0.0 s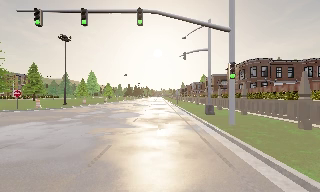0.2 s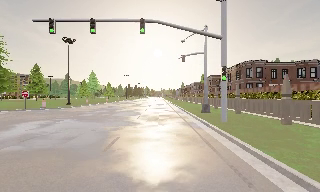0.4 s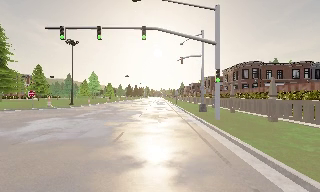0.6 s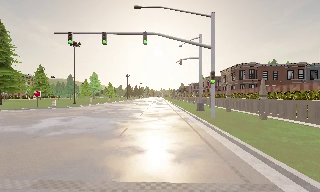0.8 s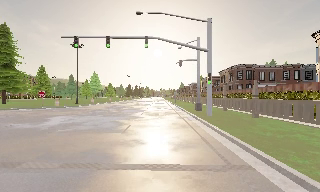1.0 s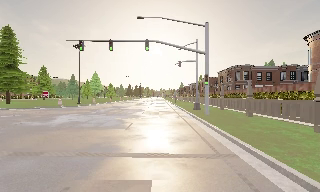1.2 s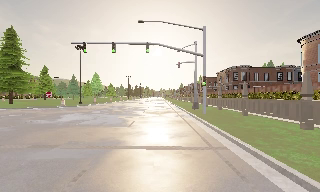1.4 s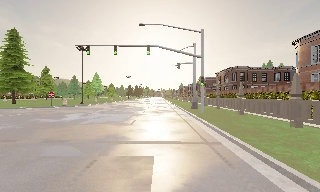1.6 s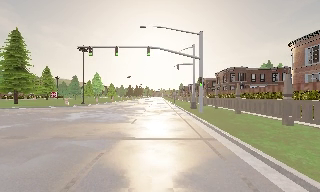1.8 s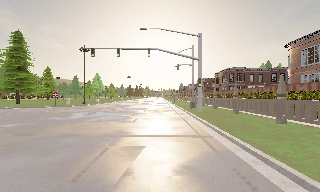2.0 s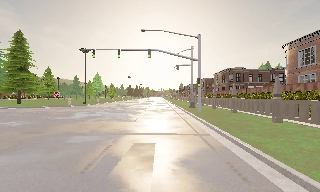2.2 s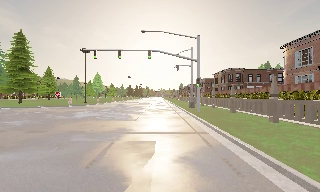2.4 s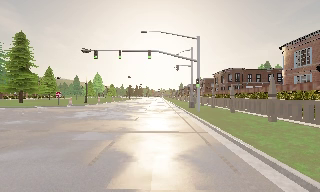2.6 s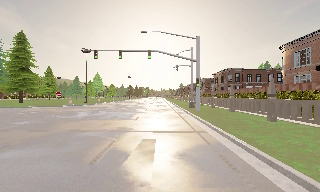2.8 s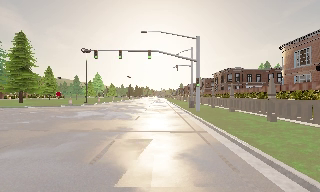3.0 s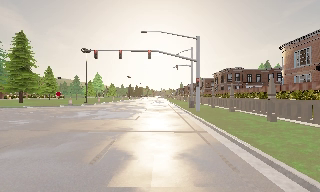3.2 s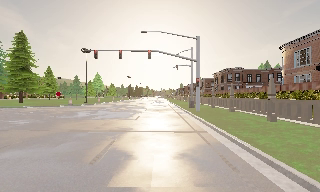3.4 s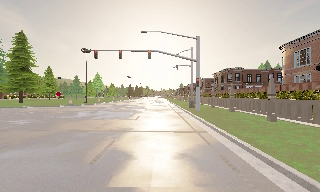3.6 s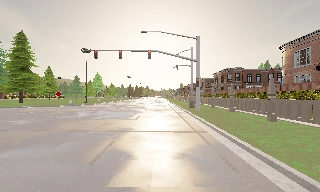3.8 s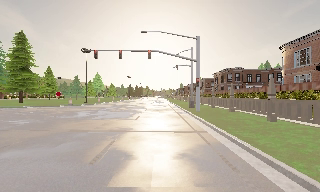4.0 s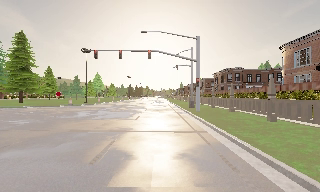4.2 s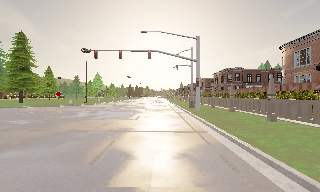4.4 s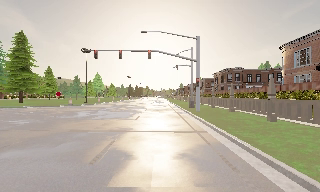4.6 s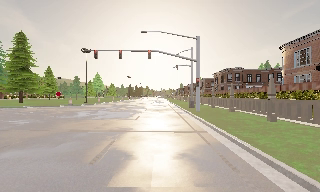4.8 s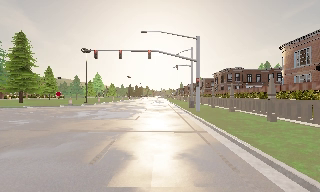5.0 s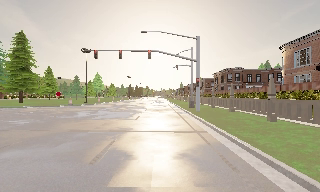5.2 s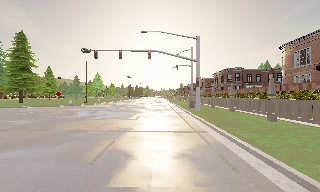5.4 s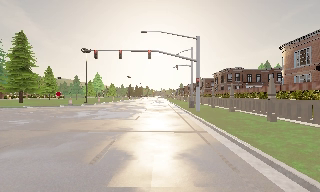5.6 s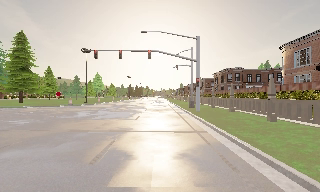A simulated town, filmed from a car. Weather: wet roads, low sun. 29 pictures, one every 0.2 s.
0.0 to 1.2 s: The camera travels backward, about 5 m, so what stands in front gets smaller.
1.2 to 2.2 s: The camera travels backward, about 2 m, so what stands in front gets smaller. It loses speed.
2.2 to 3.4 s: The camera shifts only a little, or ends up much as it began.
3.4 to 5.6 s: The camera keeps its place and its aim.
The film runs backward here.
